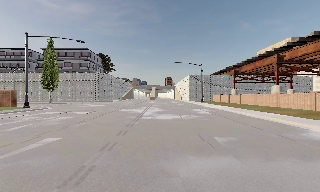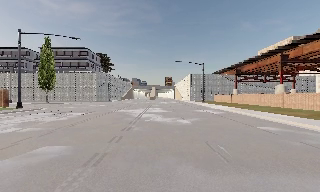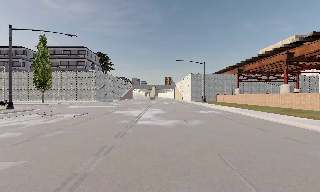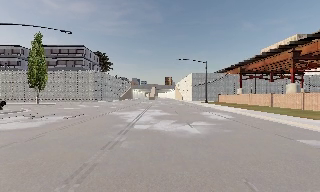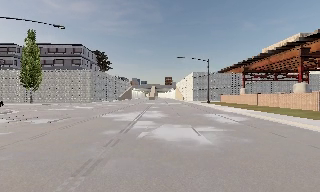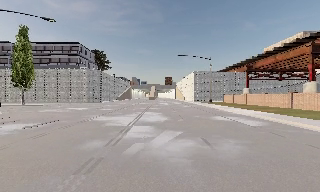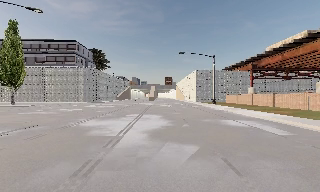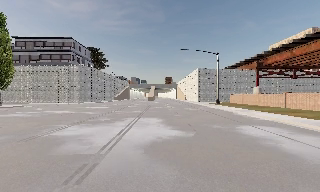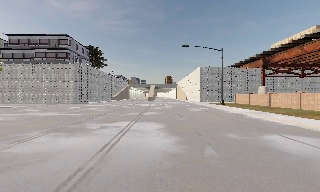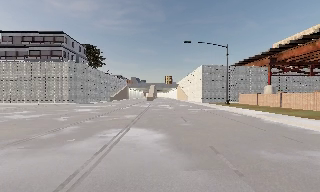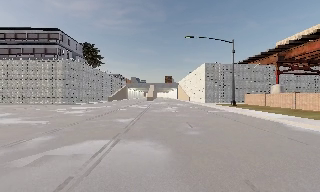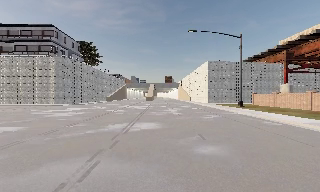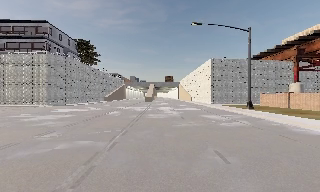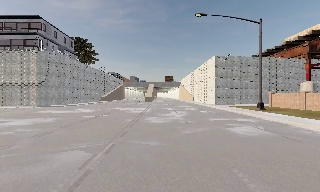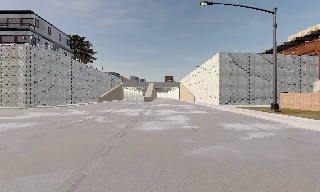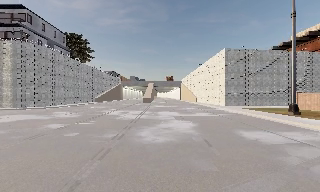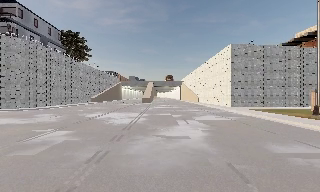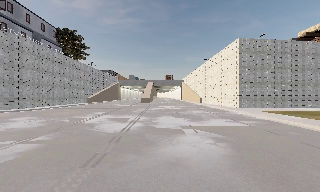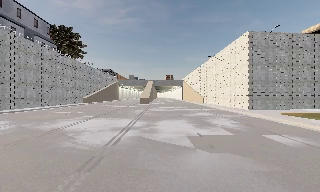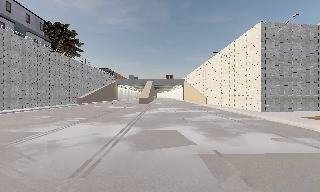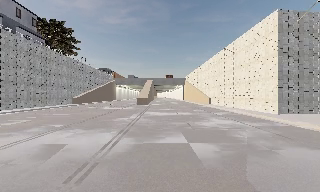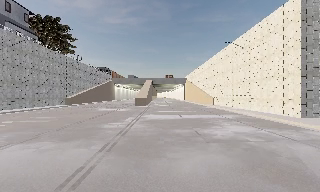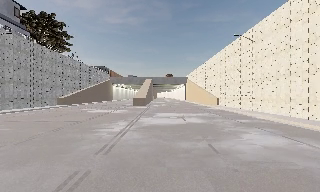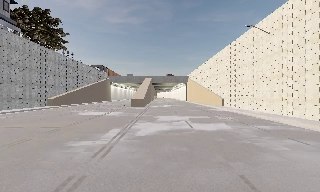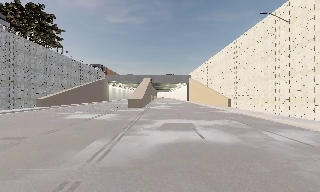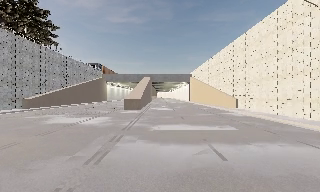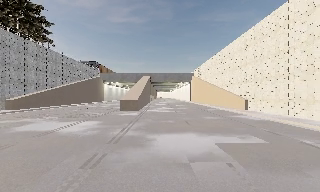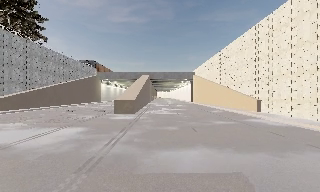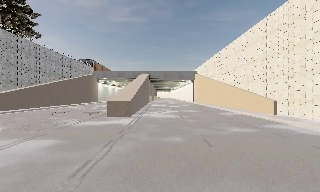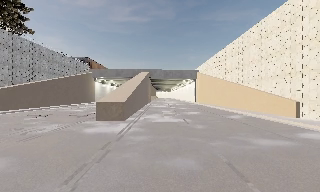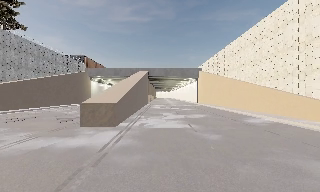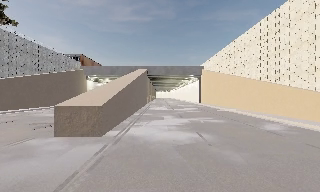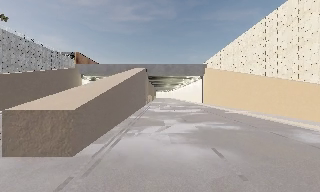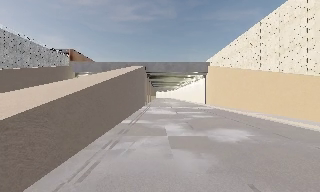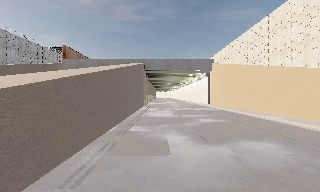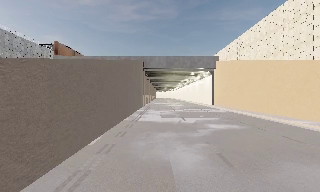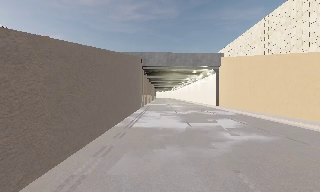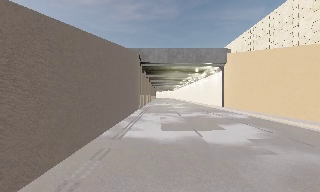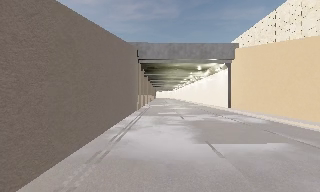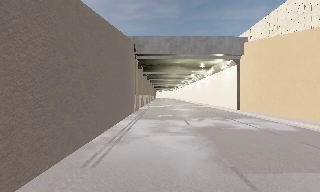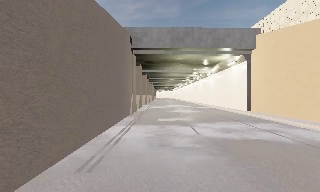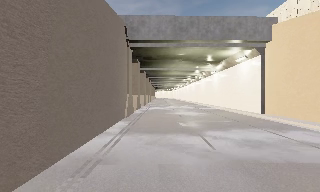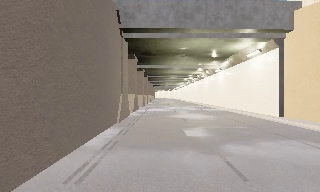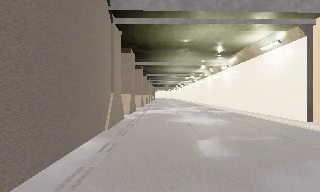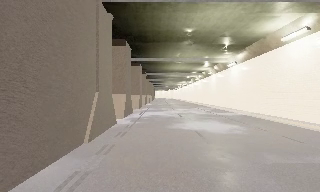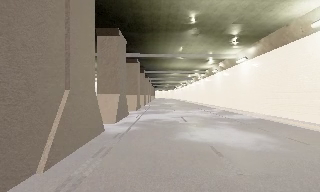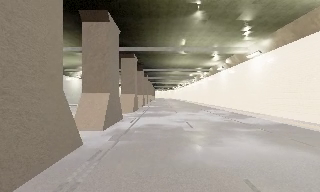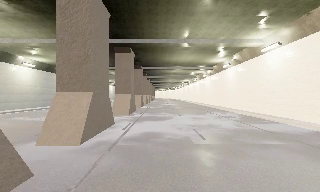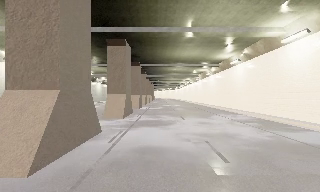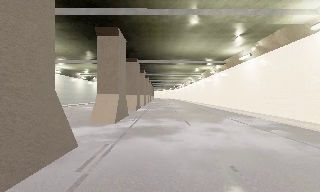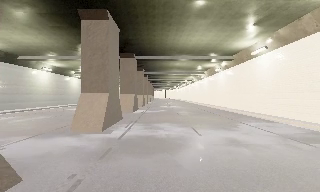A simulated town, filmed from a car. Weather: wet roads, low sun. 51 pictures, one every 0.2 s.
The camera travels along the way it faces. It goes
forward.
0.0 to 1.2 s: The camera travels forward, about 10 m, so what stands in front looms larger. It gains speed.
1.2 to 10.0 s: The camera travels forward, about 100 m, so what stands in front looms larger.
The film runs forward here.
